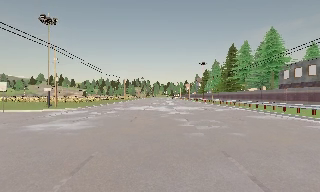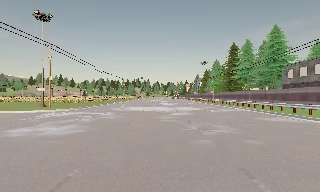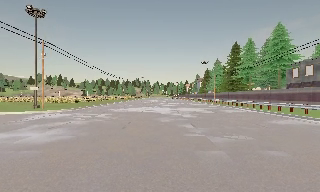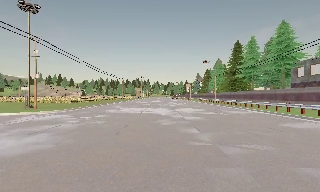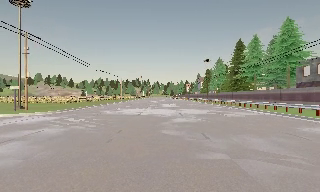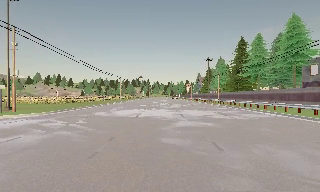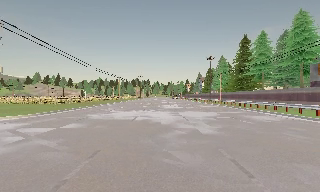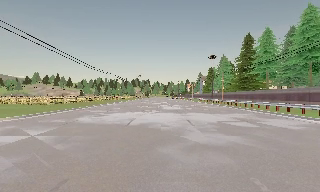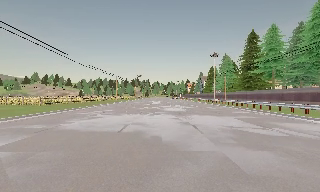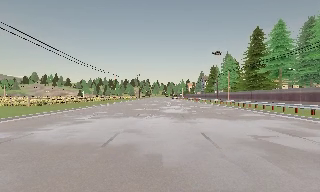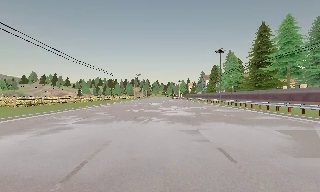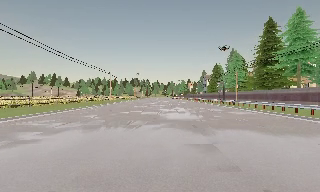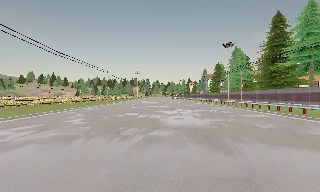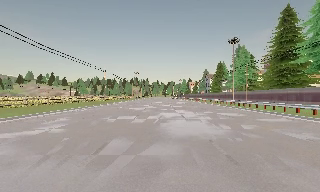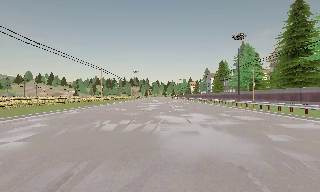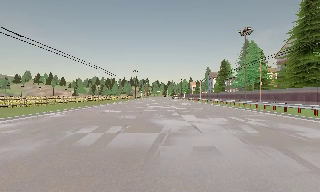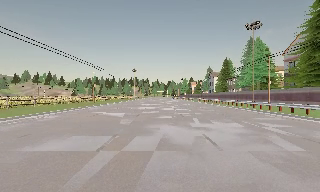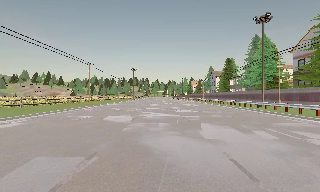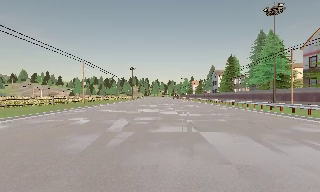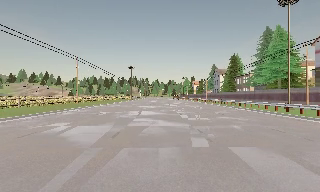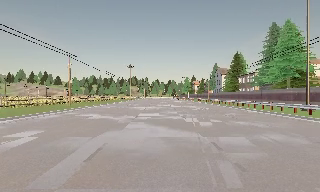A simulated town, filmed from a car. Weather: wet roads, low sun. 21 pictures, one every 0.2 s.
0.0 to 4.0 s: The camera travels forward, about 35 m, so what stands in front looms larger. It gains speed.
The film runs forward here.
